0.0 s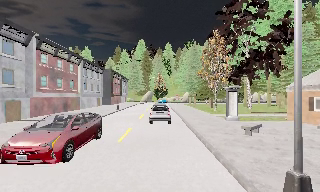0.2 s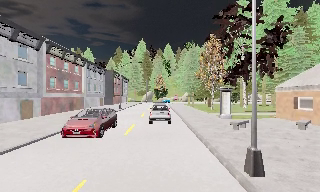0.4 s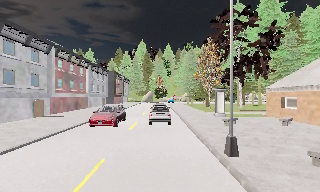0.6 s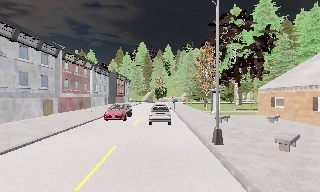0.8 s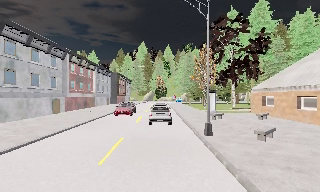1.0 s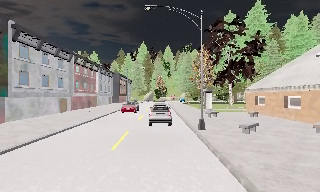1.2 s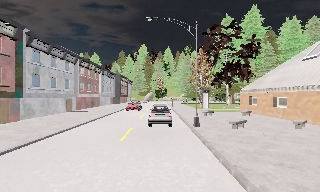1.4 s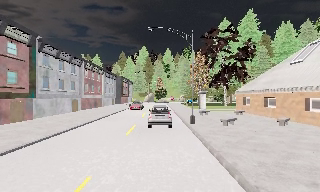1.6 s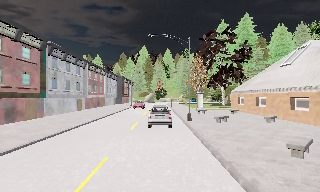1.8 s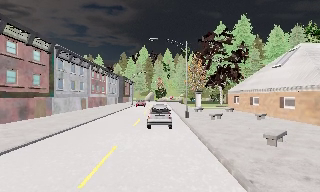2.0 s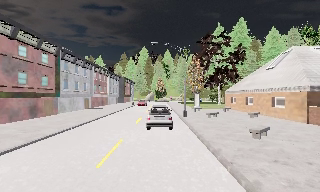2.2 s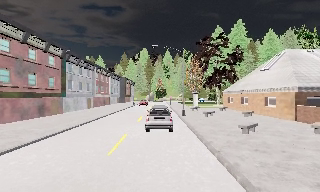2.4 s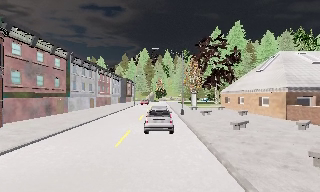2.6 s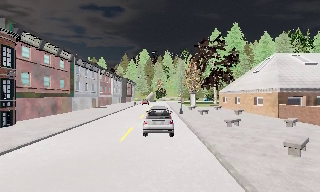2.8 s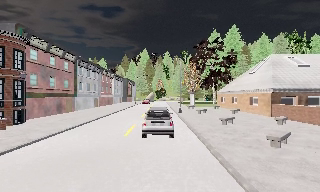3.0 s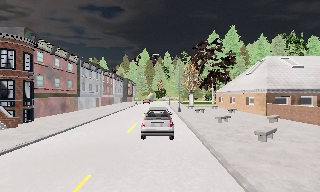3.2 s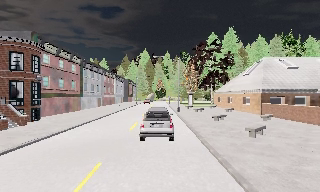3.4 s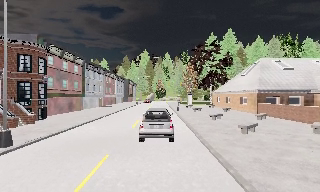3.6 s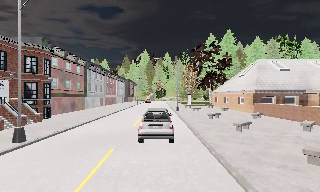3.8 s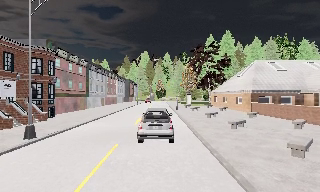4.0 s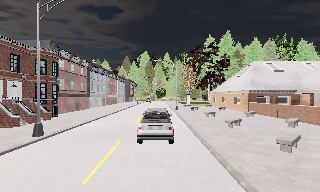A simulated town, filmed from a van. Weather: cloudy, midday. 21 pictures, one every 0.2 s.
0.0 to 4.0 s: The camera travels backward, about 20 m, so what stands in front gets smaller. It loses speed.
The film runs backward here.
